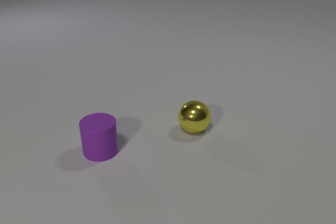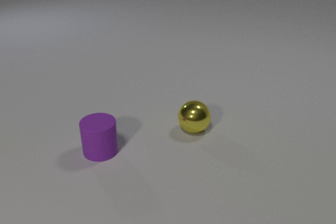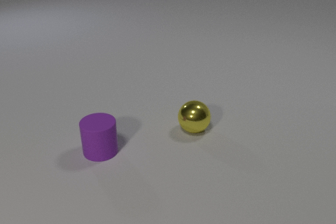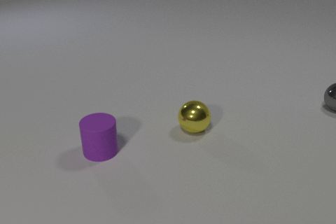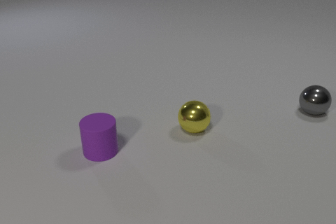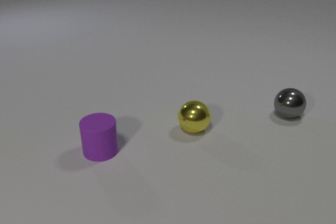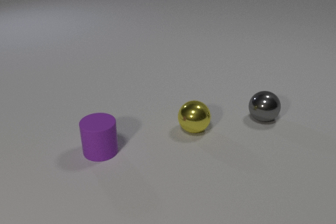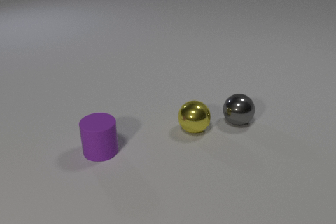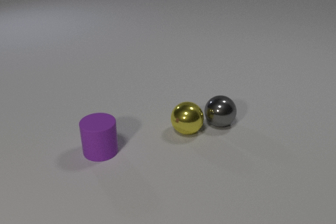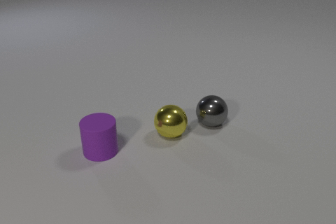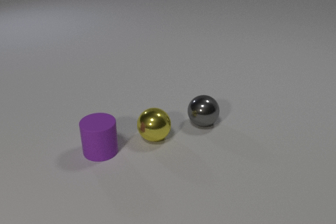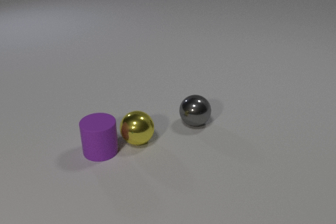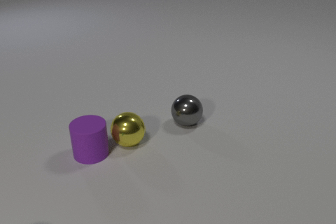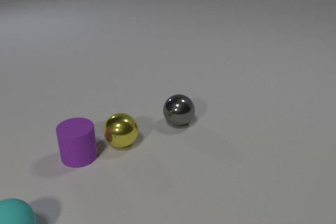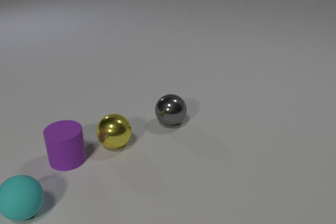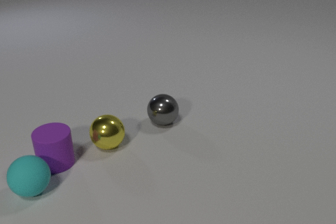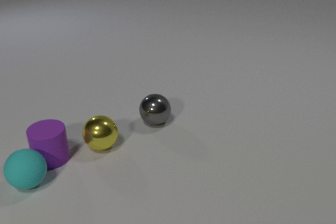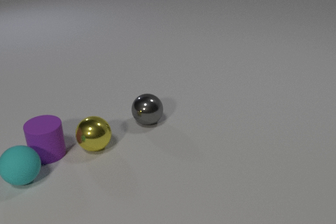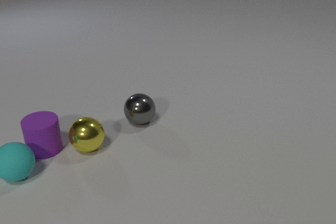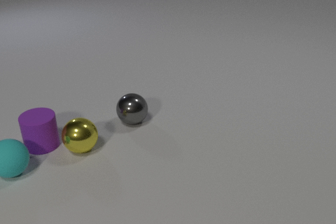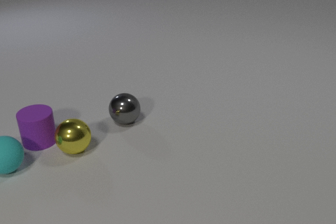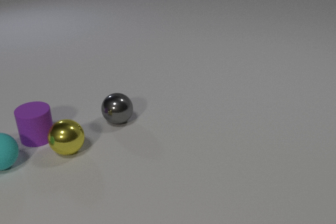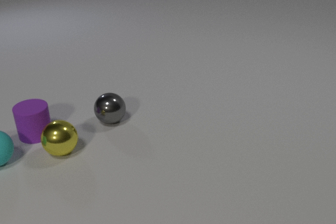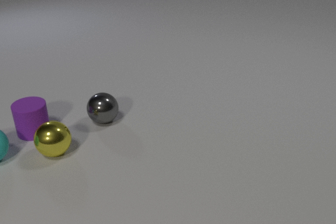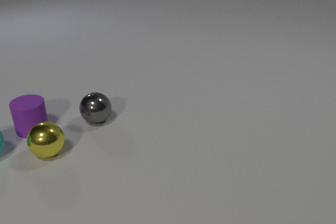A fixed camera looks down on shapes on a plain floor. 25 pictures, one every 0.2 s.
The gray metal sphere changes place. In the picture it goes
to the left.
The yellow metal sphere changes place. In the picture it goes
to the left.
0.0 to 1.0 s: The gray metal sphere comes in at the right edge, rolls to the left and toward the camera.
1.0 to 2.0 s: The gray metal sphere rolls to the left and toward the camera. The yellow metal sphere rolls to the left and toward the camera. The gray metal sphere and the yellow metal sphere collide.
2.0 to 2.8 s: The gray metal sphere rolls to the left. The yellow metal sphere rolls to the left. The purple rubber cylinder slides to the left. The cyan rubber sphere comes in at the bottom edge, rolls away from the camera. The yellow metal sphere and the purple rubber cylinder collide.
2.8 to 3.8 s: The gray metal sphere rolls to the left. The yellow metal sphere rolls to the left. The purple rubber cylinder slides away from the camera and to the left. The cyan rubber sphere rolls away from the camera. The purple rubber cylinder and the cyan rubber sphere collide.
3.8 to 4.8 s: The gray metal sphere rolls to the left. The yellow metal sphere rolls to the left. The purple rubber cylinder slides away from the camera. The cyan rubber sphere rolls away from the camera and to the left.
How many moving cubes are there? 0.
What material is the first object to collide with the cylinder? metal.
How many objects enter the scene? 2.
